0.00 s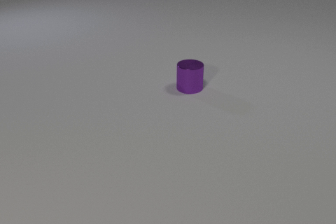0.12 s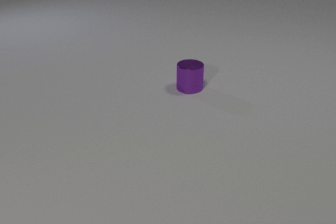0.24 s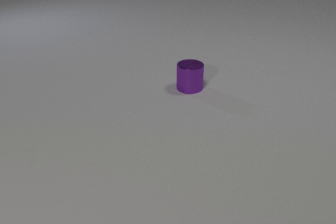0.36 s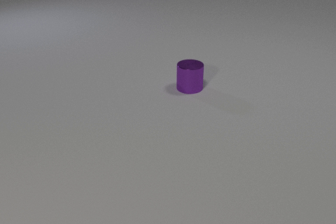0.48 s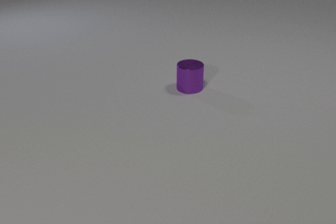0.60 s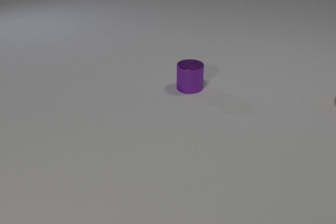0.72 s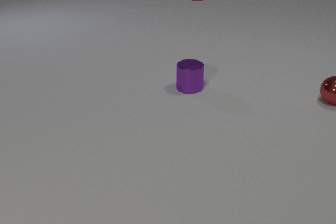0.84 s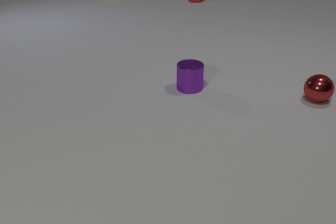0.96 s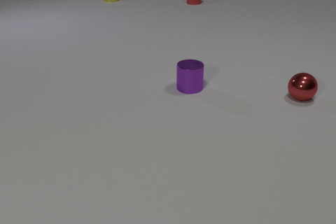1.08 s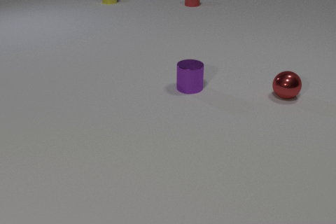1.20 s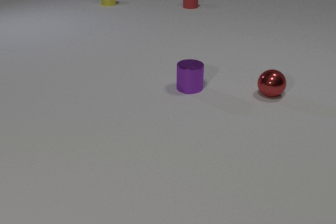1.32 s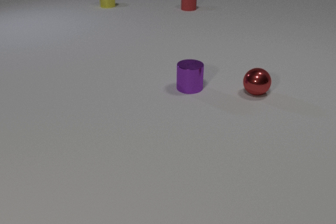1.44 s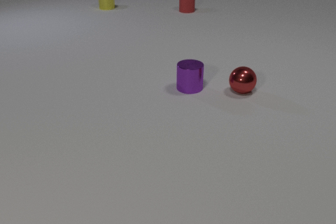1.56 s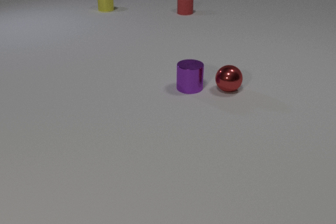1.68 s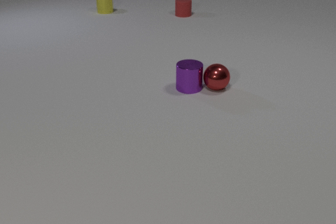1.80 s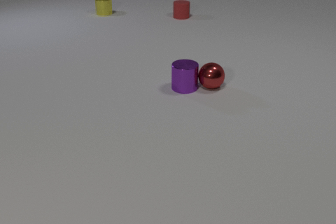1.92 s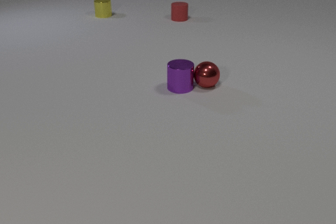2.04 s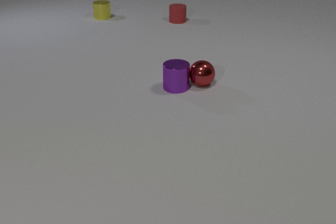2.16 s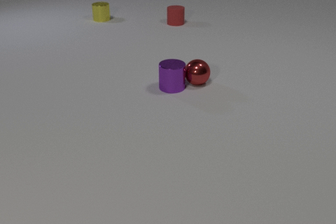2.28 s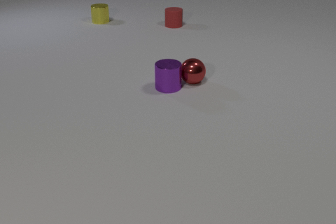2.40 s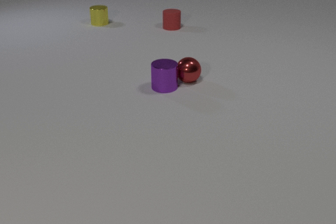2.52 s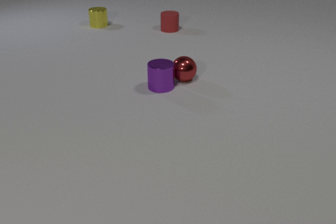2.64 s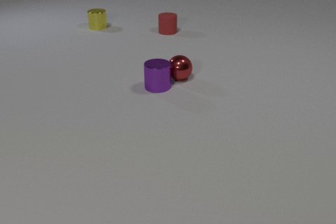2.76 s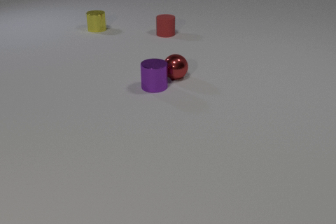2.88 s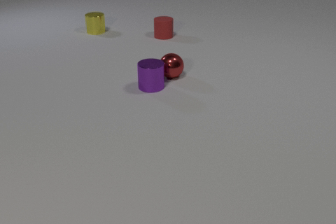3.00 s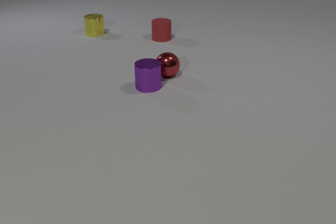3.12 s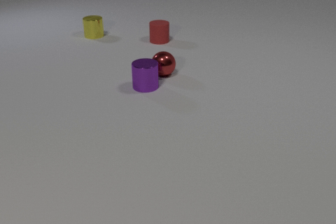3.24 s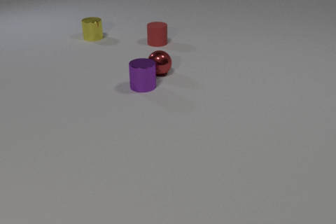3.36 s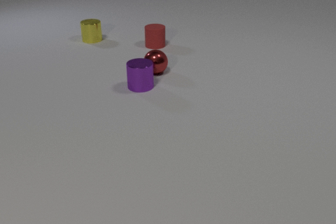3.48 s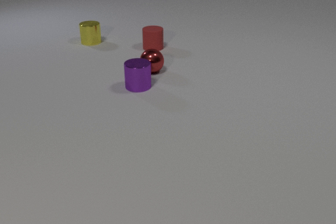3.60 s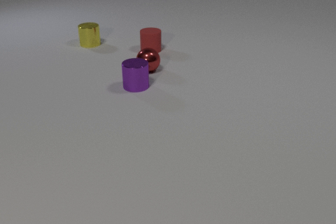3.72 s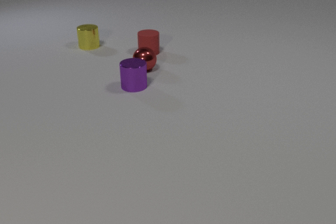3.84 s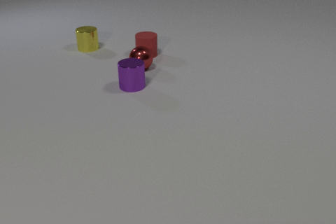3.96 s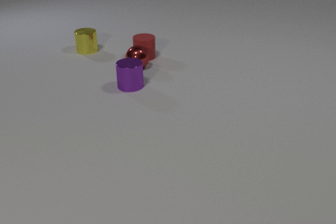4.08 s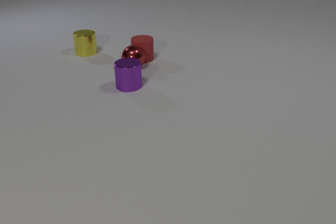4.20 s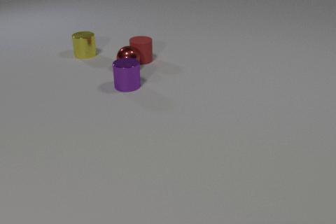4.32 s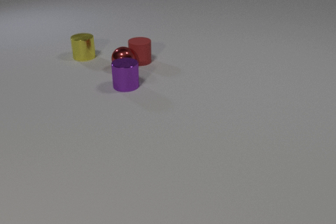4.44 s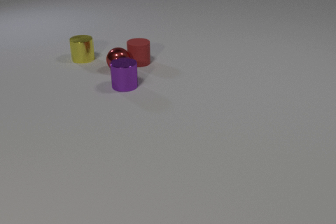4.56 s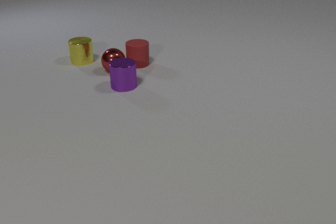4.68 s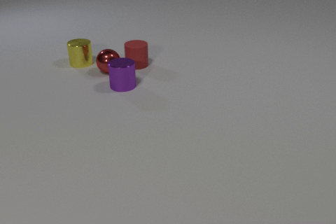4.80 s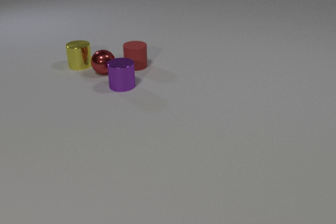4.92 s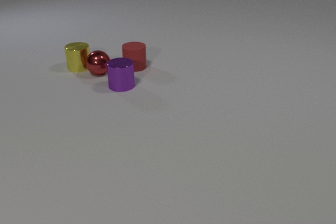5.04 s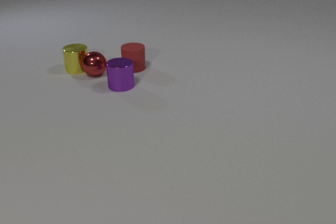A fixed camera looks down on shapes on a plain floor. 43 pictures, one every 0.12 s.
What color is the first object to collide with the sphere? purple.
Are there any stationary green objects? no.
How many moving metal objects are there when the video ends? 3.
0.00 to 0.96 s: The red metal sphere comes in at the right edge, rolls to the left. The red rubber cylinder comes in at the top edge, slides toward the camera. The yellow metal cylinder comes in at the top edge, slides toward the camera.
0.96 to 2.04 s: The red metal sphere rolls to the left. The purple metal cylinder slides to the left. The red rubber cylinder slides toward the camera. The yellow metal cylinder slides toward the camera. The red metal sphere and the purple metal cylinder collide.
2.04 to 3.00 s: The red metal sphere rolls to the left and away from the camera. The purple metal cylinder slides to the left. The red rubber cylinder slides toward the camera. The yellow metal cylinder slides toward the camera.
3.00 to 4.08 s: The red metal sphere rolls to the left and away from the camera. The purple metal cylinder slides to the left. The red rubber cylinder slides toward the camera. The yellow metal cylinder slides toward the camera. The red metal sphere and the red rubber cylinder collide.
4.08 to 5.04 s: The red metal sphere rolls to the left. The purple metal cylinder slides to the left. The red rubber cylinder slides toward the camera. The yellow metal cylinder slides toward the camera. The red metal sphere and the yellow metal cylinder collide.
